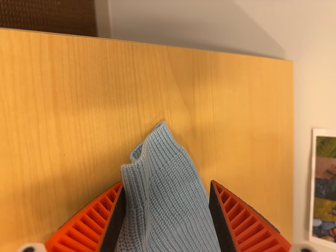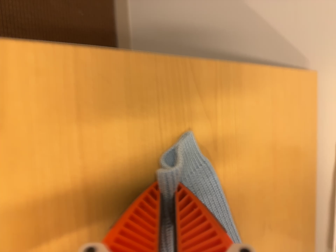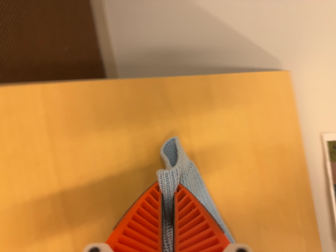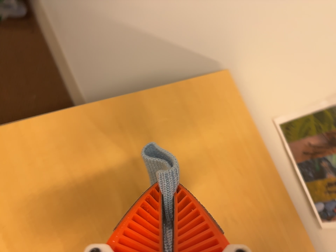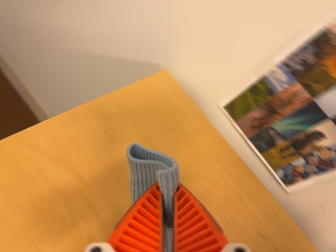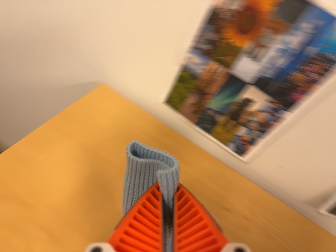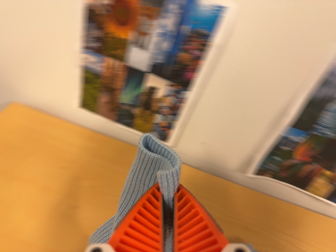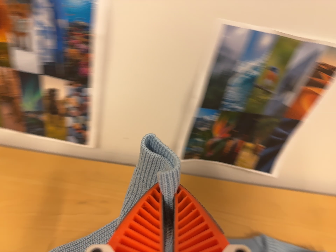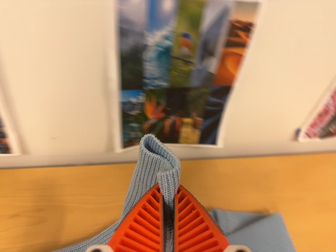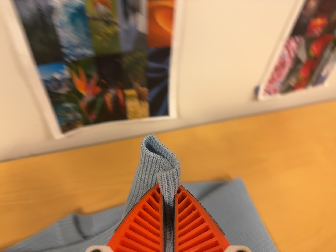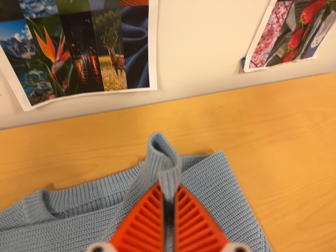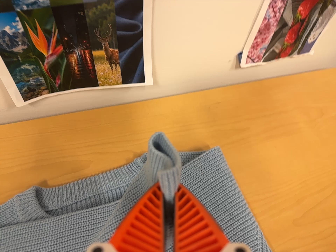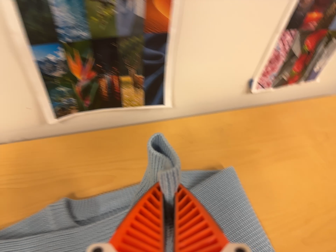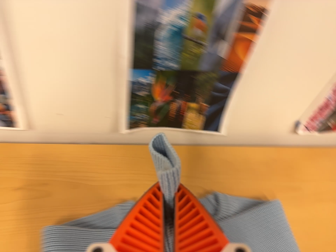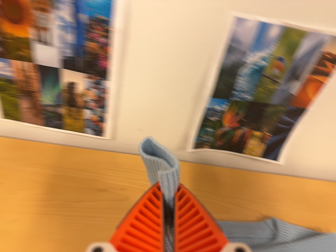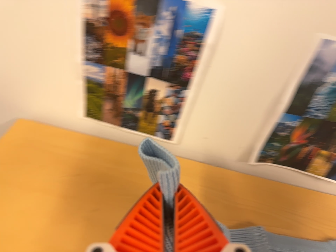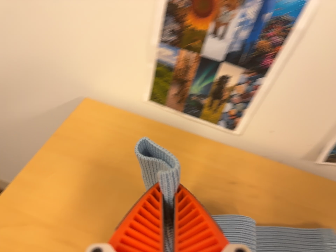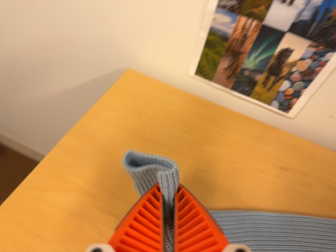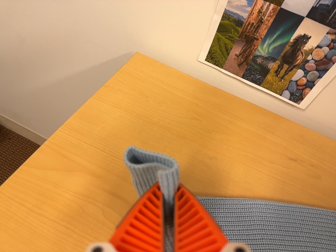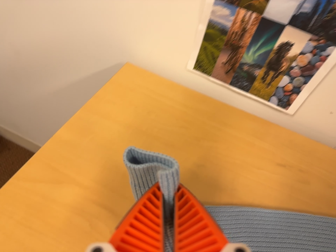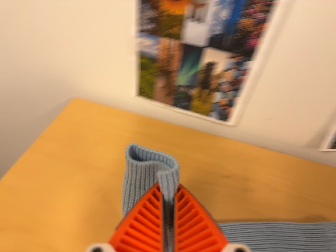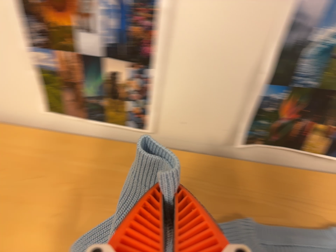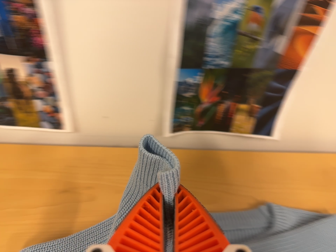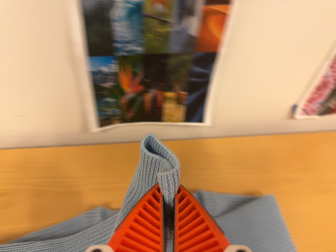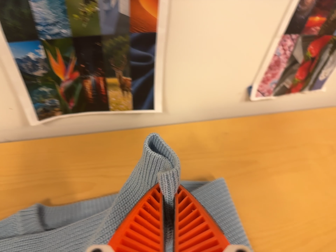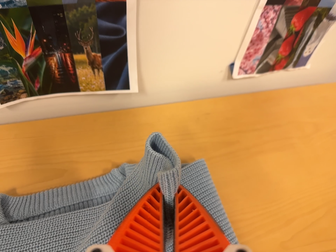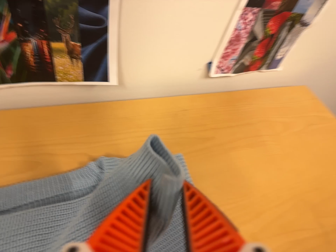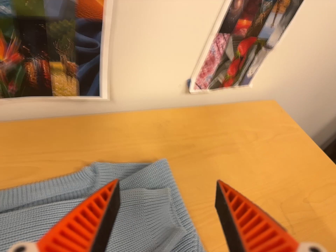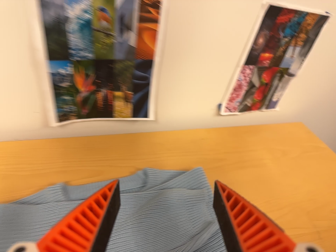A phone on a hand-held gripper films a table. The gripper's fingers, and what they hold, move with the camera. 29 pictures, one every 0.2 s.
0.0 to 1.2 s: The camera travels to its right, about 36 cm, so close, fixed things drift to the left. Its aim tips toward the top of its view by about 15 degrees, and the scene shifts downward. It rolls about its line of sight by about 65 degrees, and the scene rotates counterclockwise.
1.2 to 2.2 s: The scene slides to the left, as the camera pans about 20 degrees to its right. It travels to its right and forward, about 30 cm, so close, fixed things drift to the left. Its aim tips toward the bottom of its view by about 15 degrees, and the scene shifts upward. It rolls about its line of sight by about 30 degrees, and the scene rotates counterclockwise.
2.2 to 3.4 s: The scene slides to the right, as the camera pans about 30 degrees to its left. It travels to its left, about 38 cm, so close, fixed things drift to the right. Its aim tips toward the top of its view by about 10 degrees, and the scene shifts downward. It rolls about its line of sight by about 30 degrees, and the scene rotates clockwise.
3.4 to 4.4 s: The camera swings to its right by about 15 degrees, and the scene slides to the left. It travels to its right, about 26 cm, so close, fixed things drift to the left. It rolls about its line of sight by about 20 degrees, and the scene rotates counterclockwise.
4.4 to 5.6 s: The scene slides to the left, as the camera pans about 15 degrees to its right. It travels to its right, backward and toward the bottom of its view, about 18 cm, so close, fixed things drift to the left. It rolls about its line of sight by about 10 degrees, and the scene rotates counterclockwise.
The film runs forward here.
